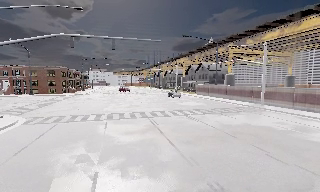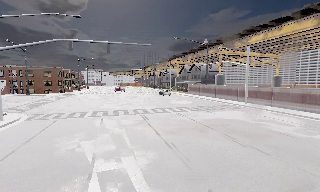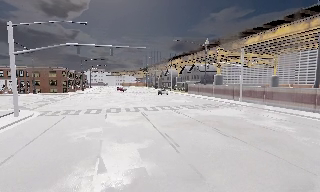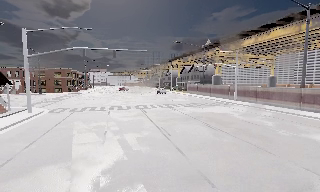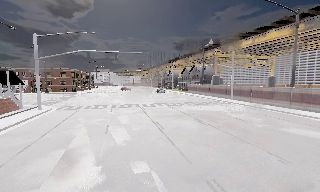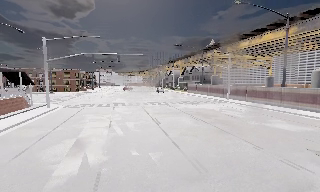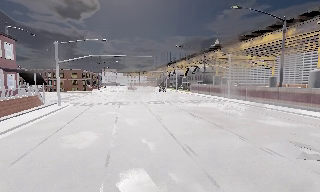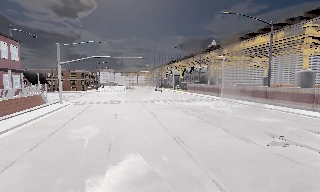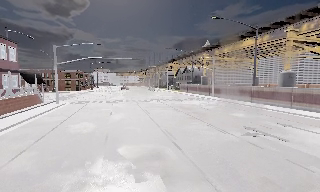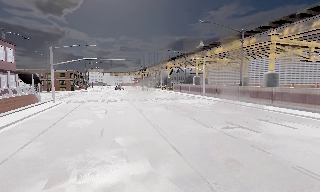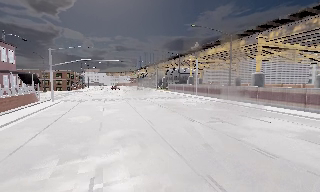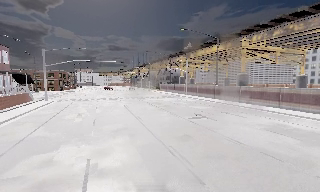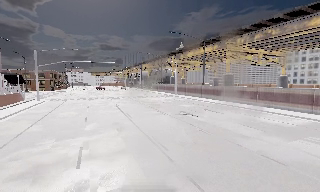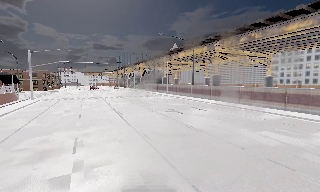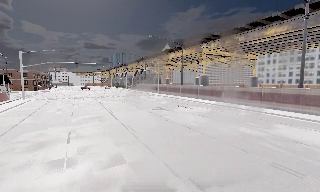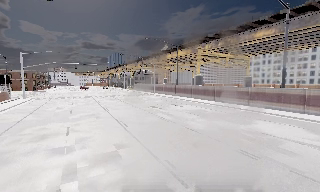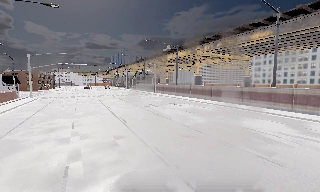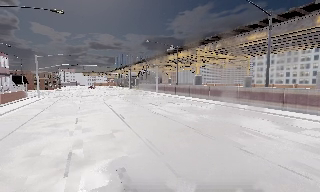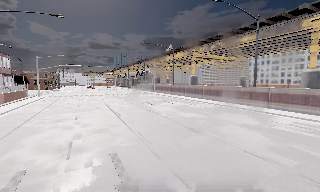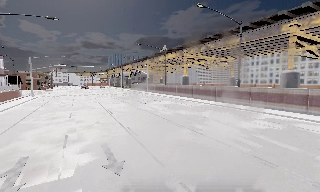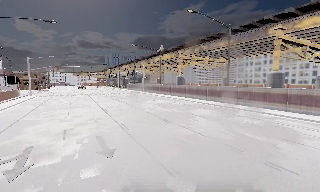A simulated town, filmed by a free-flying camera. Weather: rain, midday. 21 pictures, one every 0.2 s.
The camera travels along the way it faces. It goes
backward.
0.0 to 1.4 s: The camera travels backward, about 10 m, so what stands in front gets smaller.
1.4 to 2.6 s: The camera swings to its right by about 10 degrees, and the scene slides to the left. It travels backward, about 8 m, so what stands in front gets smaller.
2.6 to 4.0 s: The camera travels backward and to its right, about 9 m, so what stands in front gets smaller.
The film runs forward here.
